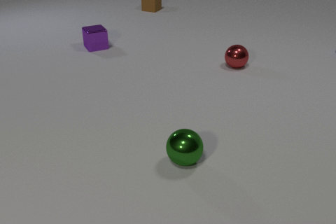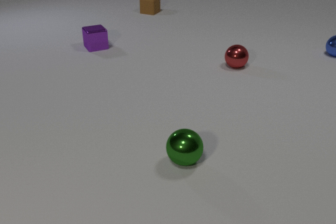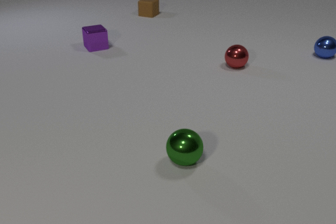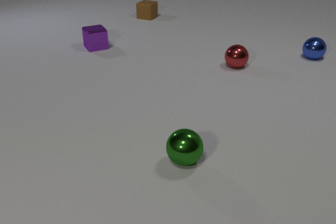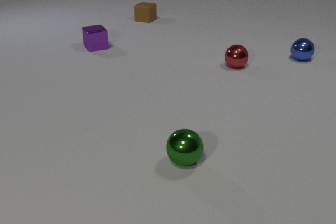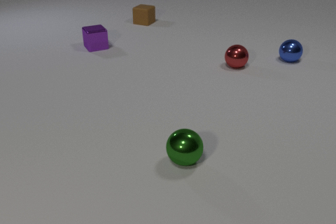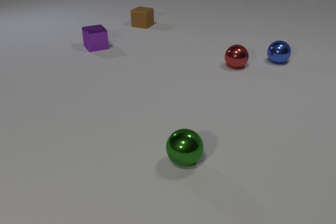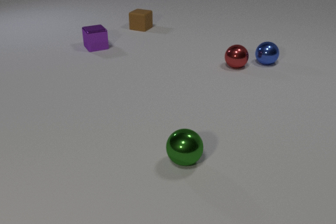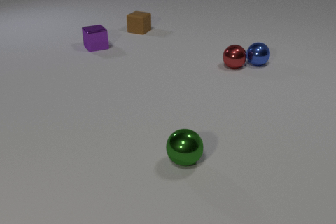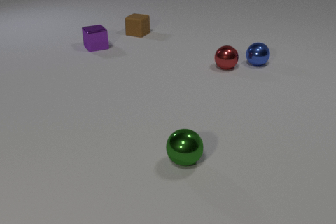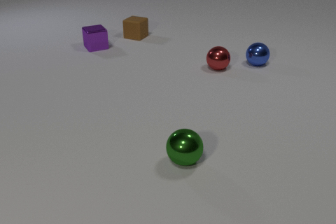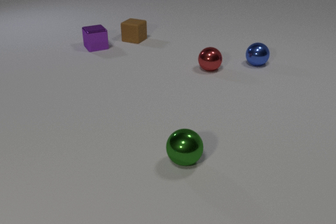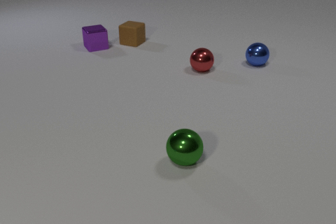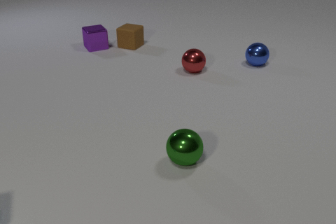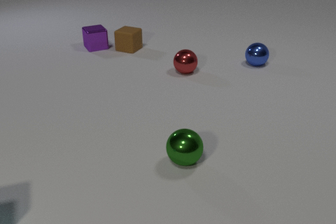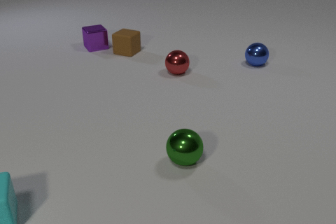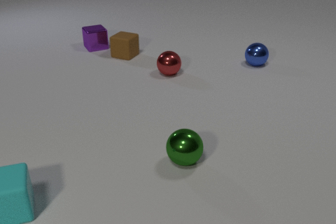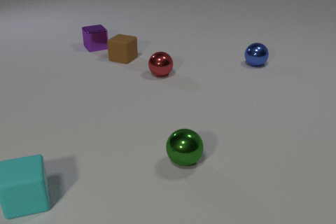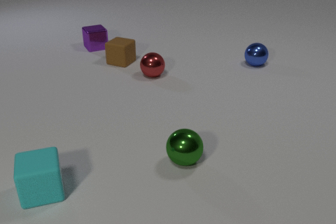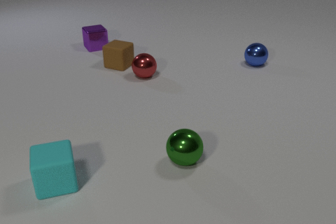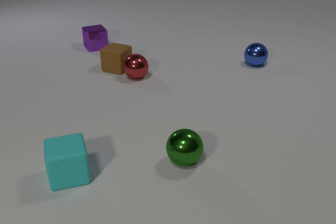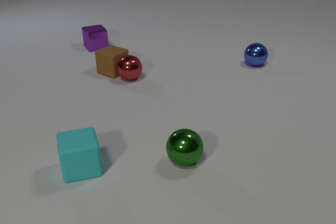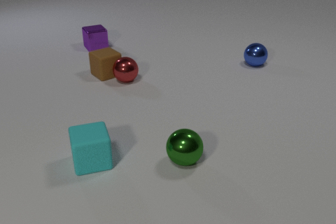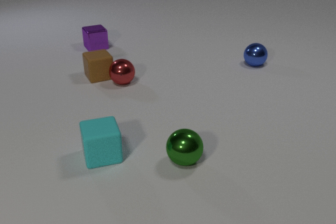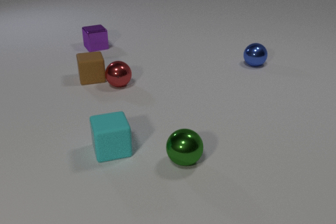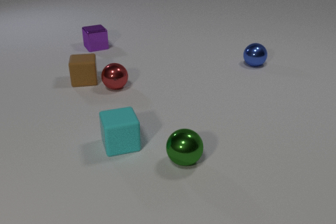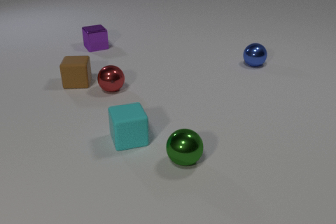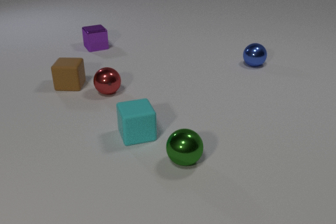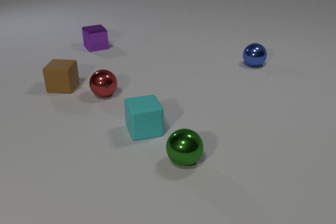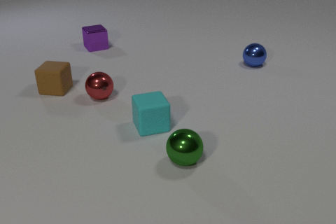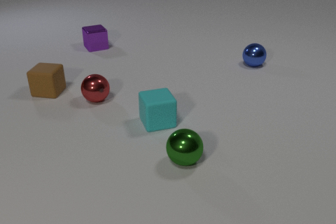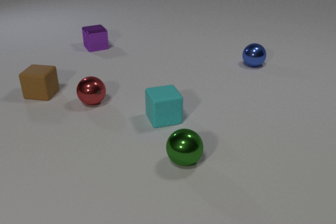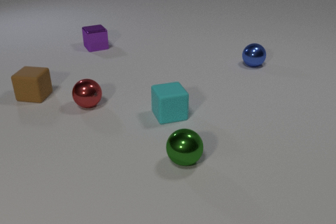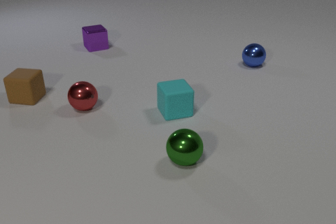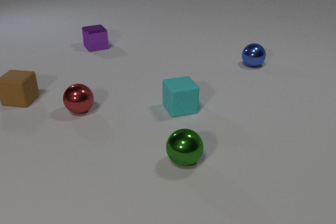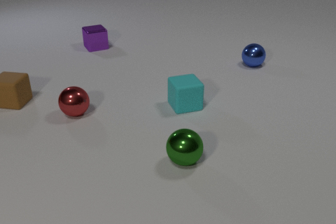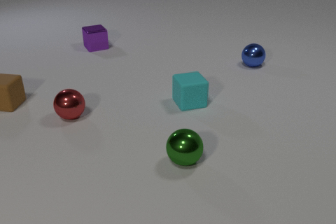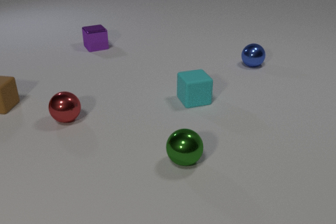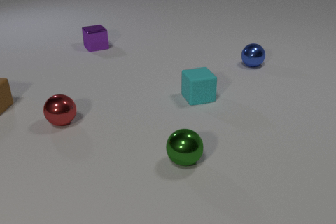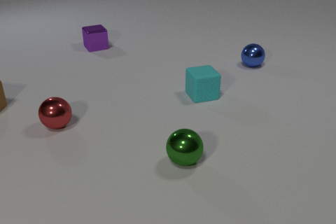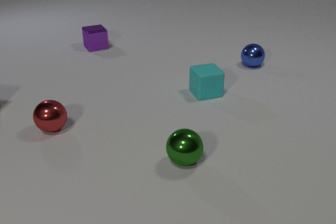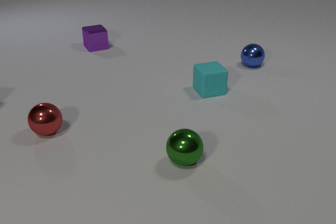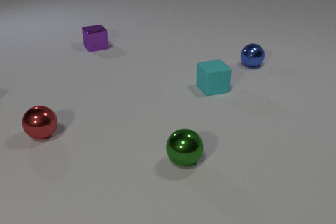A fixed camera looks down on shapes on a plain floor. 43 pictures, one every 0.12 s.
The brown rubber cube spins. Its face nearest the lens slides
to the left.
The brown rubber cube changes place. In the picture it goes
toward the camera.
0.00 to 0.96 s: The blue metal sphere comes in at the right edge, rolls to the left and toward the camera. The brown rubber cube slides toward the camera. The blue metal sphere and the red metal sphere collide.
0.96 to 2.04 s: The red metal sphere rolls to the left. The cyan rubber cube comes in at the left edge, slides to the right and away from the camera. The brown rubber cube slides toward the camera.
2.04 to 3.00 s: The red metal sphere rolls to the left and toward the camera. The cyan rubber cube slides to the right and away from the camera. The brown rubber cube slides toward the camera and to the left, spins clockwise seen from above by about 60 degrees, its near face sliding to the left. The red metal sphere and the brown rubber cube collide.
3.00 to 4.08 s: The red metal sphere rolls toward the camera and to the left. The cyan rubber cube slides away from the camera and to the right. The brown rubber cube slides to the left and toward the camera.
4.08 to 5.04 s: The red metal sphere rolls toward the camera and to the left. The cyan rubber cube slides away from the camera and to the right. The brown rubber cube slides to the left, leaves at the left edge.
What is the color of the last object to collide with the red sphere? brown.
Are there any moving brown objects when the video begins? yes.
Are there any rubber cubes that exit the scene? yes.
